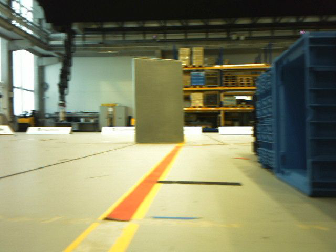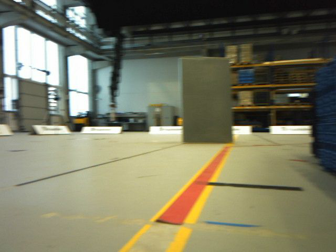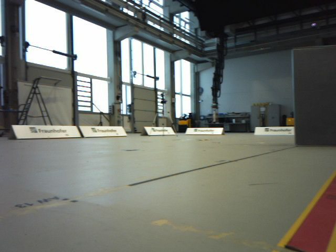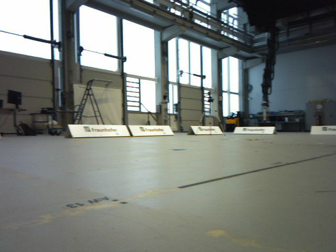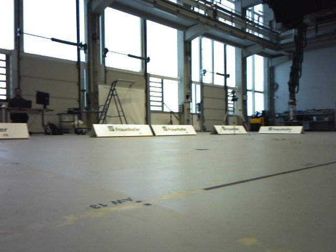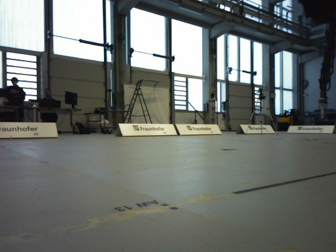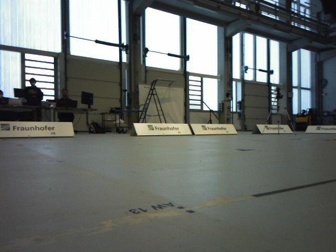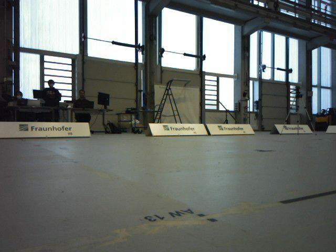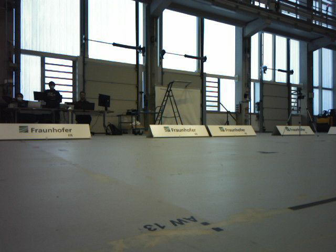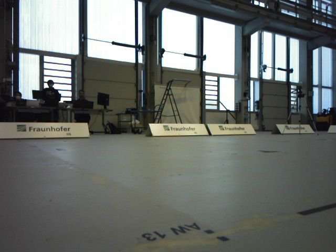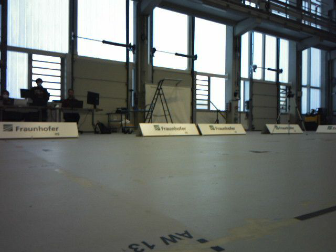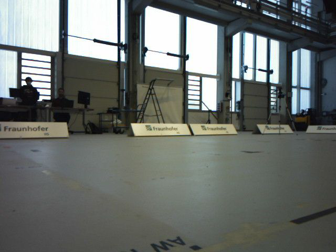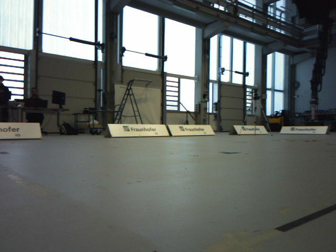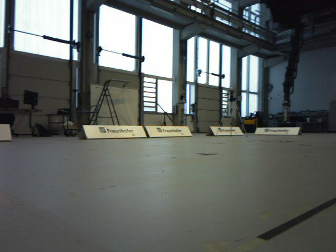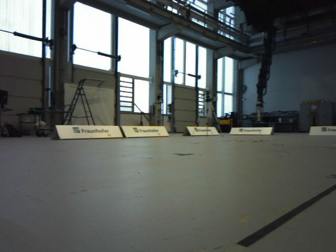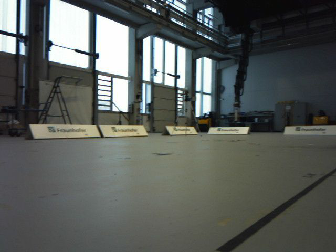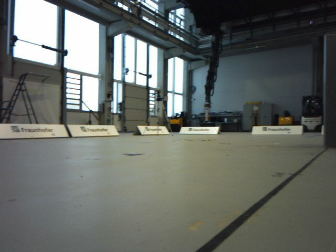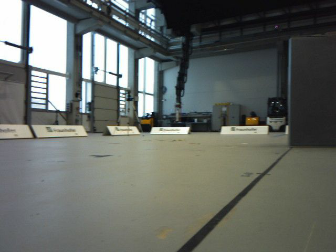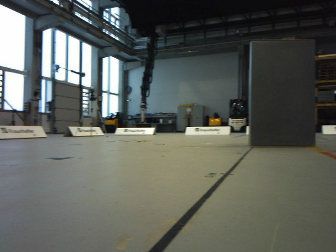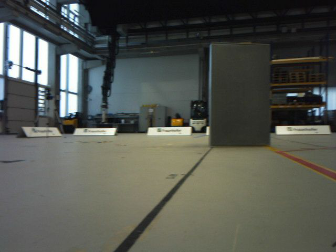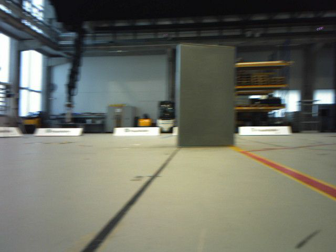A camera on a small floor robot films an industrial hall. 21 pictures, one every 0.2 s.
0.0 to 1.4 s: The camera pans to its left, which is counterclockwise from overhead, by about 35 degrees. It travels forward, about 0.2 m.
1.4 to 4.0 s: The camera swings to its right by about 55 degrees, and the scene slides to the left. It travels forward, about 0.4 m.
The film runs forward here.
